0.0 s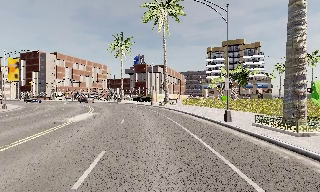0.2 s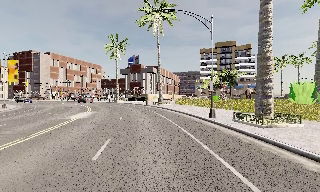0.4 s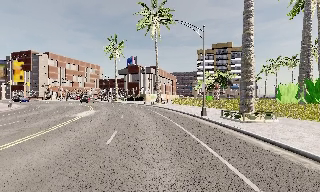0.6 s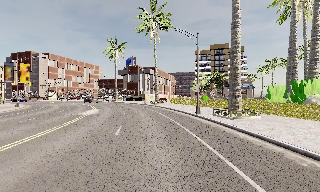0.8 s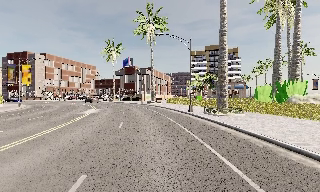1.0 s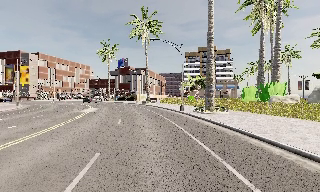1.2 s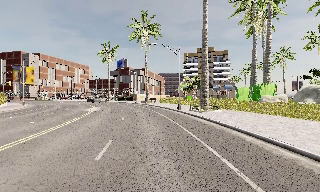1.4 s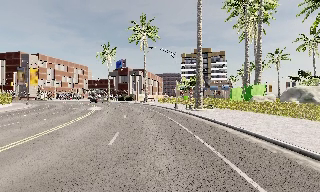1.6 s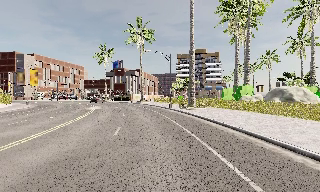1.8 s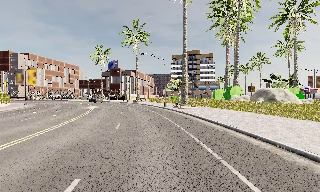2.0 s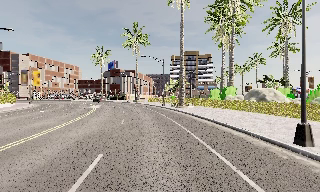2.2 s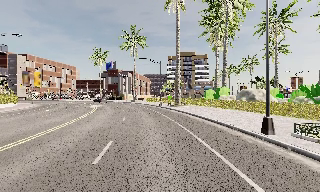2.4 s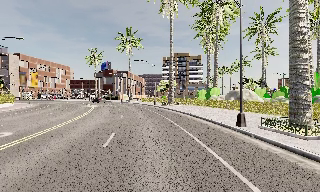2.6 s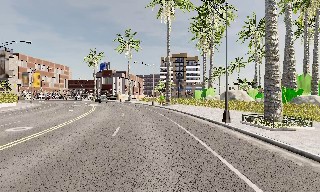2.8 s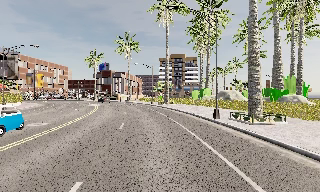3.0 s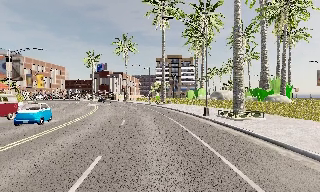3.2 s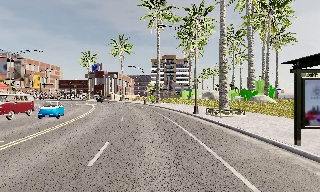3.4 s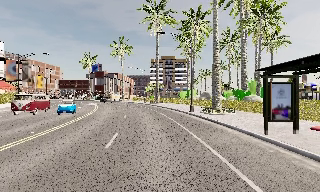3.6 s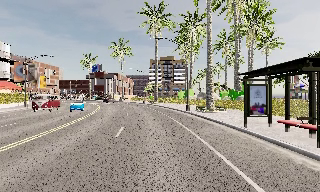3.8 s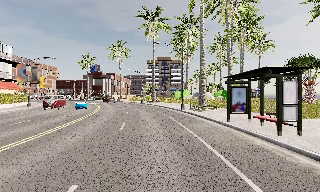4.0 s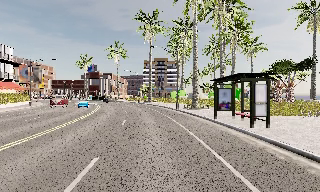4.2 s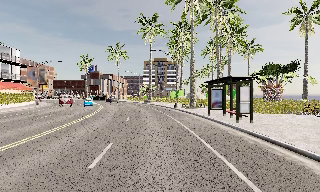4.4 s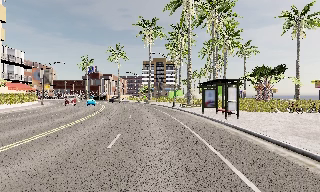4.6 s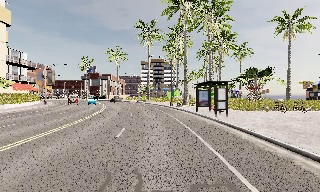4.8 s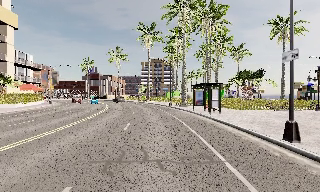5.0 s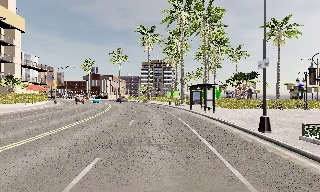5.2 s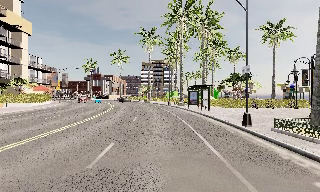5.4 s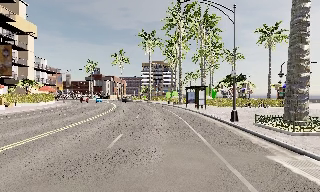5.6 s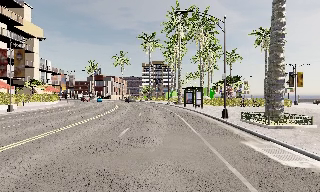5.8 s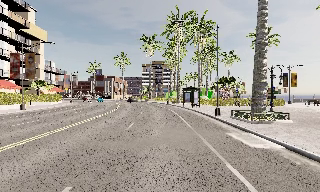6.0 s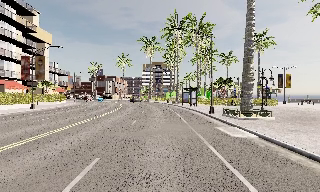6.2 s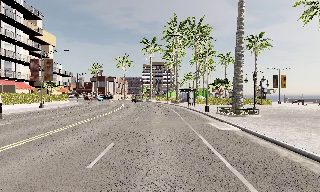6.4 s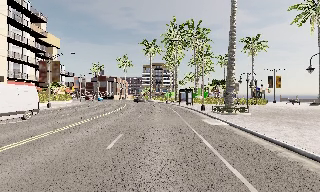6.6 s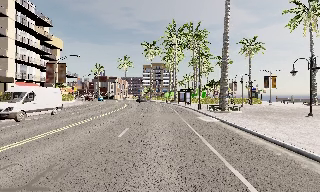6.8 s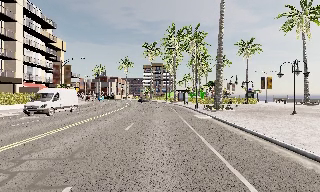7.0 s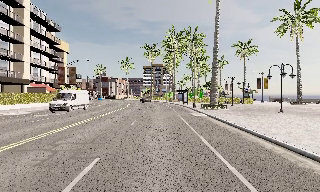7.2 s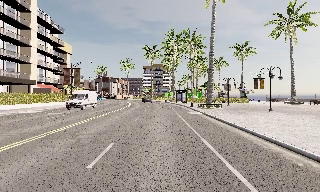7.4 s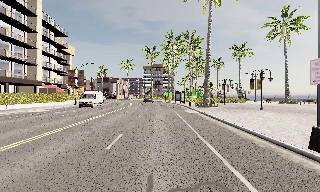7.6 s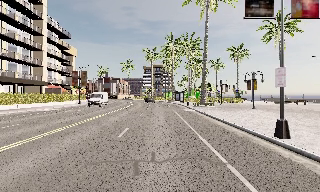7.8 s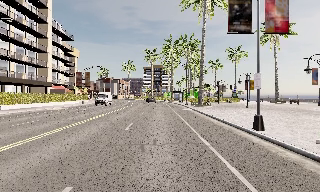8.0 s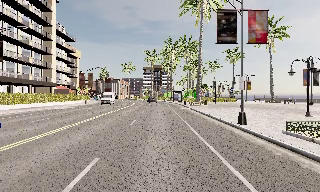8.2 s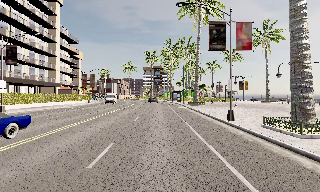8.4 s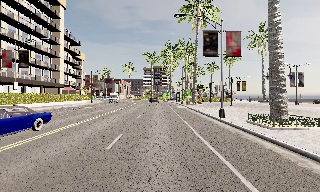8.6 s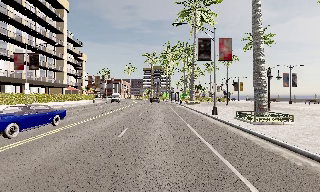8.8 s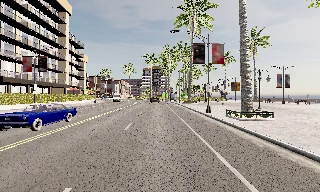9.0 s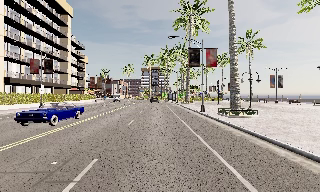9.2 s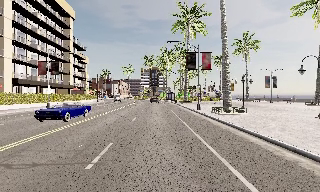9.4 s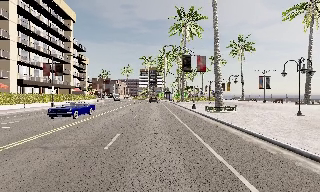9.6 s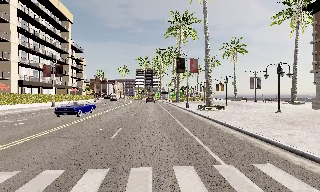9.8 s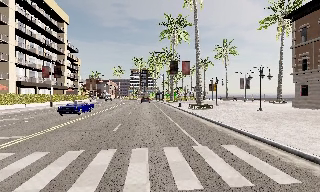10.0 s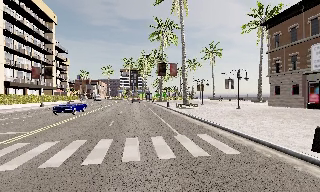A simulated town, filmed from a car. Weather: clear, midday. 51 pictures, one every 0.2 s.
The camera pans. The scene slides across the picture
to the left.
The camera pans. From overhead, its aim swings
clockwise.
0.0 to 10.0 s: The camera swings to its right by about 30 degrees, and the scene slides to the left. It travels backward, about 75 m.
The film runs backward here.
